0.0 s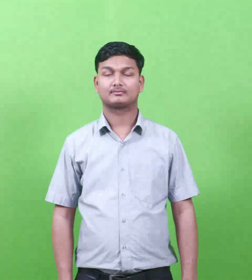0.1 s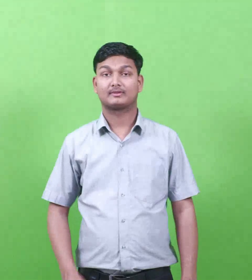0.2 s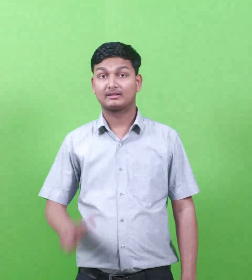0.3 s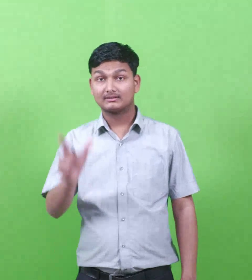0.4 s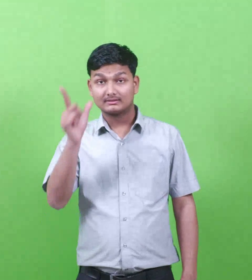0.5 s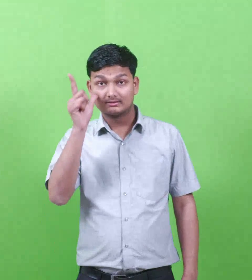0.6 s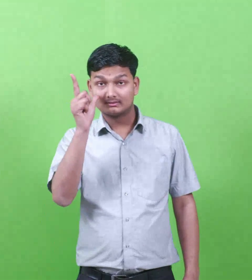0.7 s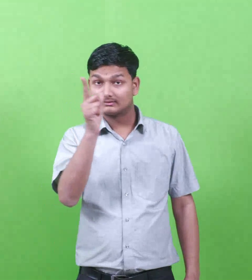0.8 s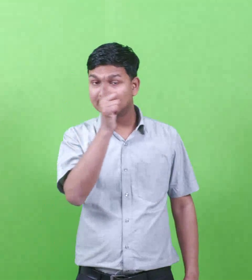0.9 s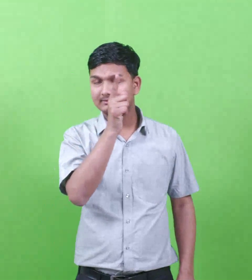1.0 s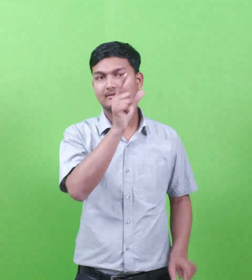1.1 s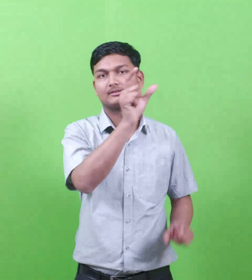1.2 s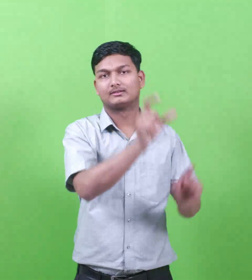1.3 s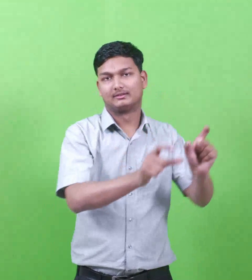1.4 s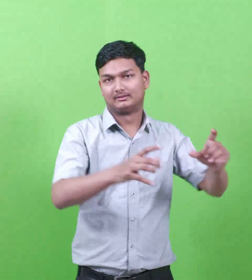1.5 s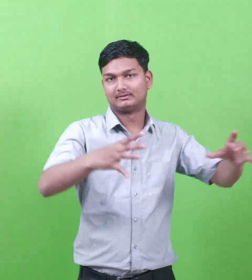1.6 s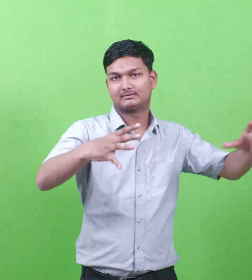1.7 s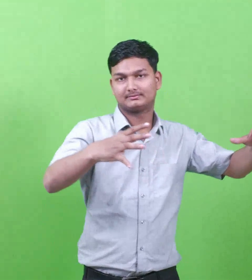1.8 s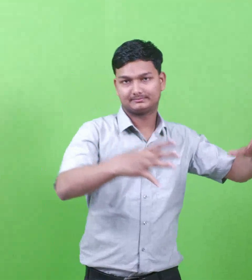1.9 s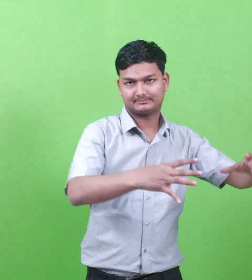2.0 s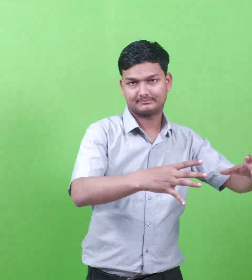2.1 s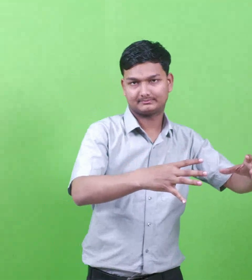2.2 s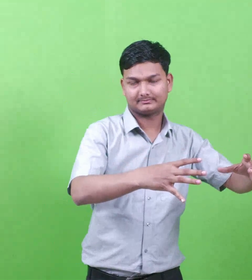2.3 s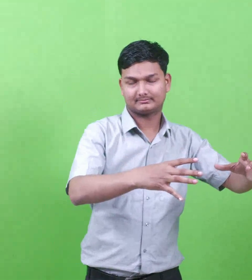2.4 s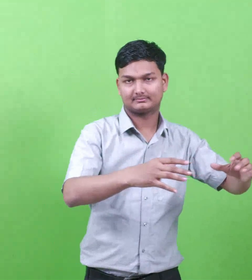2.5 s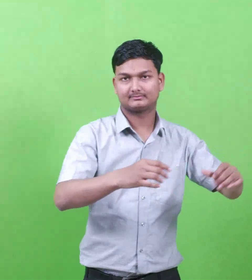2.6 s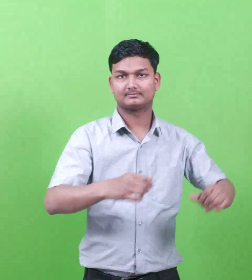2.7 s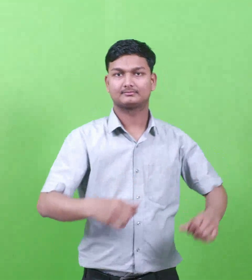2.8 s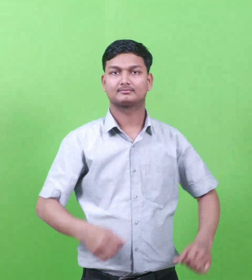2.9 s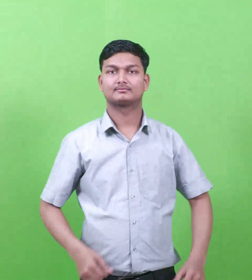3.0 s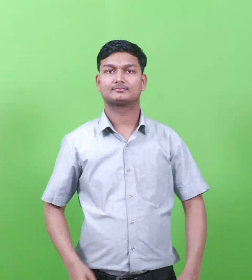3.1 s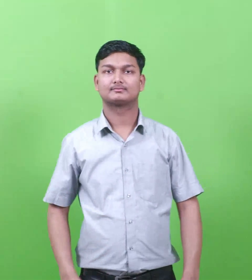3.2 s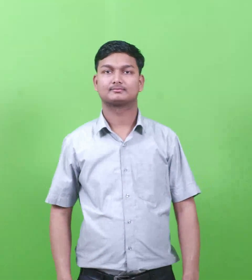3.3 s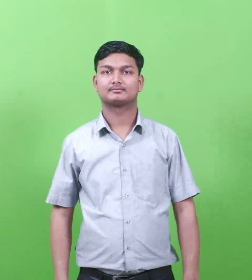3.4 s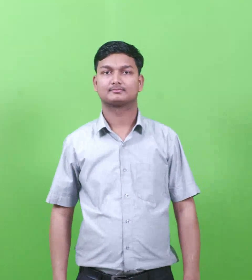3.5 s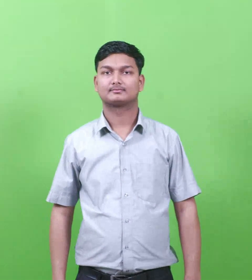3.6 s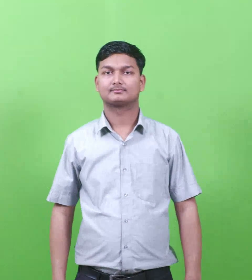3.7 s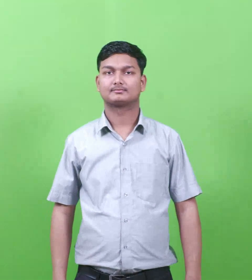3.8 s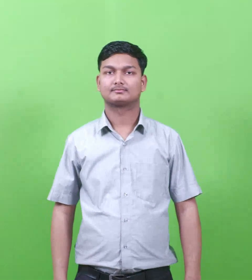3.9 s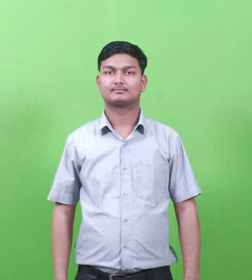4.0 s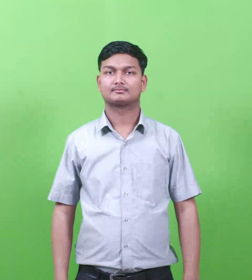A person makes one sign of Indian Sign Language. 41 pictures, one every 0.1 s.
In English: sadducees
